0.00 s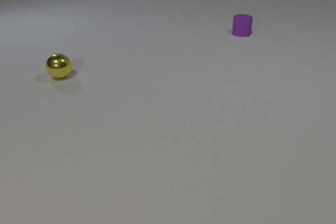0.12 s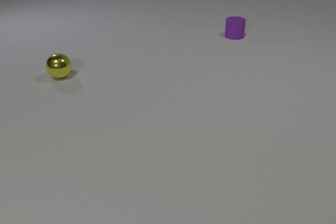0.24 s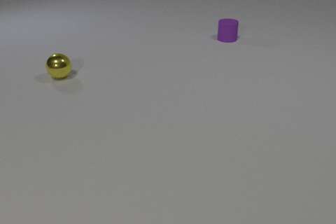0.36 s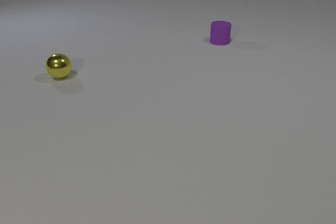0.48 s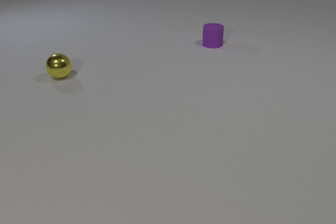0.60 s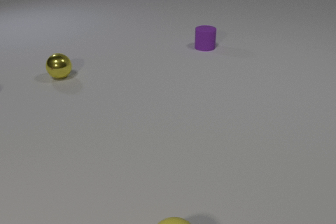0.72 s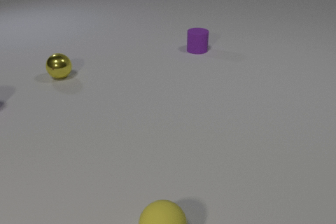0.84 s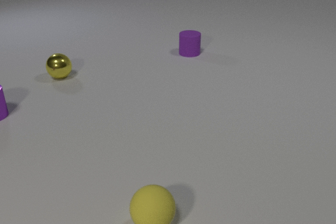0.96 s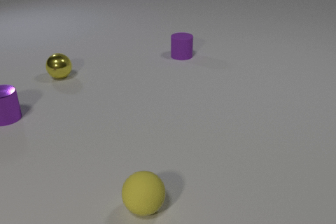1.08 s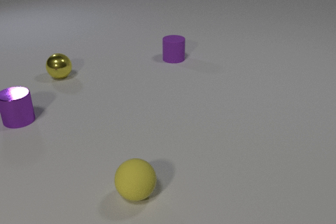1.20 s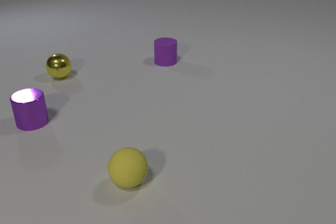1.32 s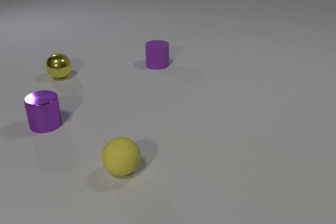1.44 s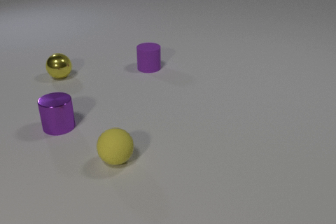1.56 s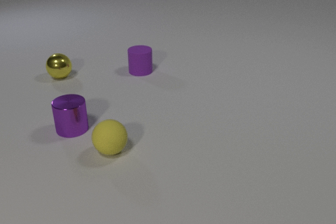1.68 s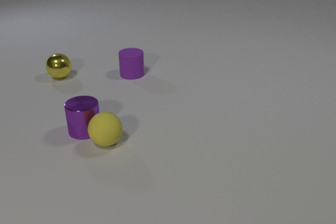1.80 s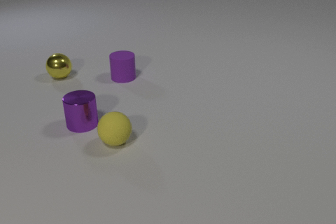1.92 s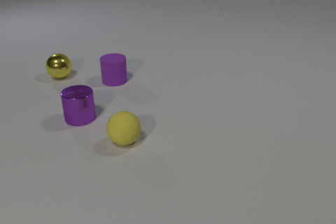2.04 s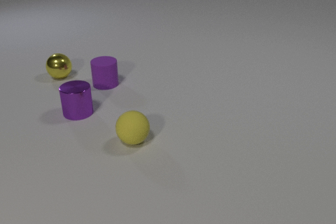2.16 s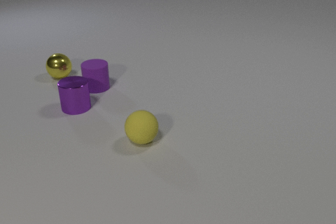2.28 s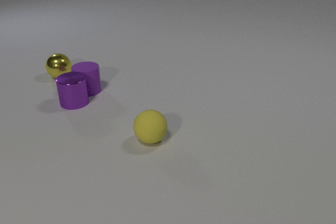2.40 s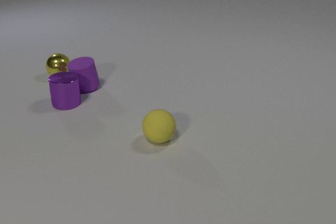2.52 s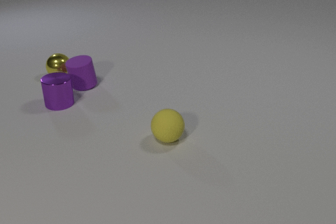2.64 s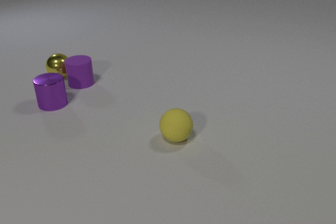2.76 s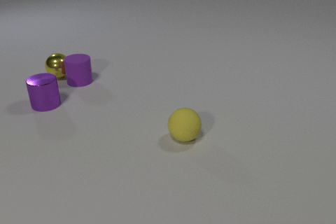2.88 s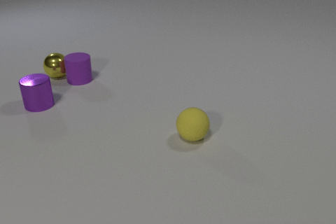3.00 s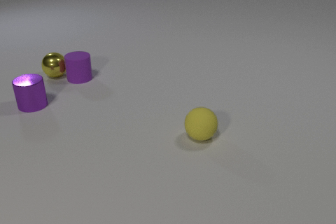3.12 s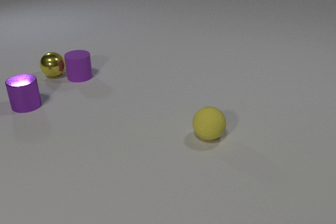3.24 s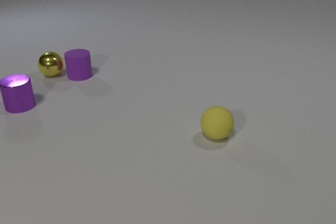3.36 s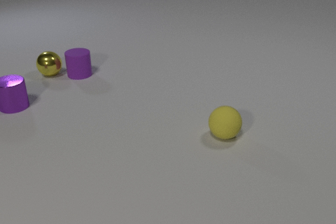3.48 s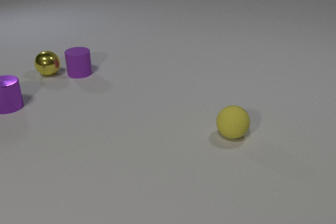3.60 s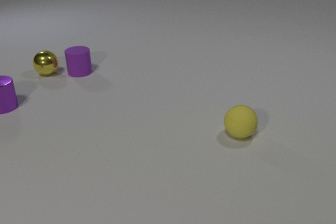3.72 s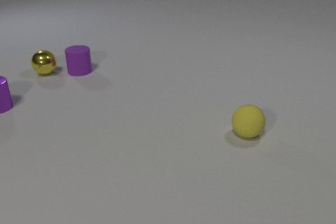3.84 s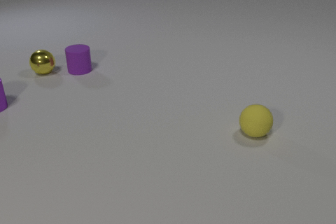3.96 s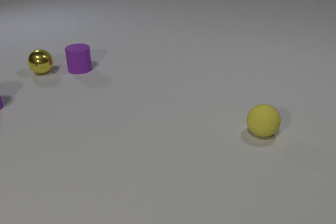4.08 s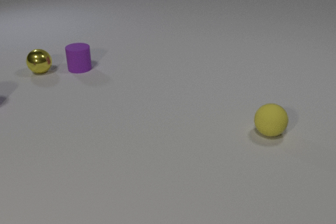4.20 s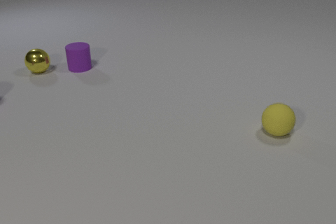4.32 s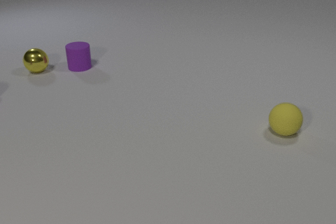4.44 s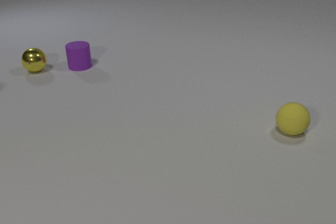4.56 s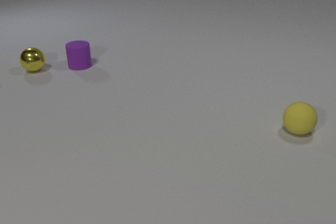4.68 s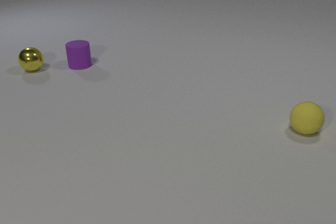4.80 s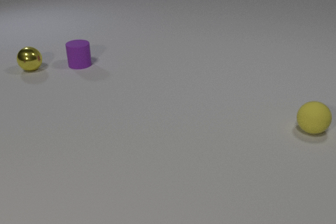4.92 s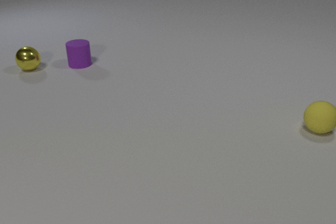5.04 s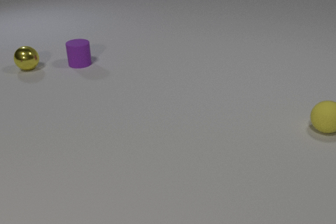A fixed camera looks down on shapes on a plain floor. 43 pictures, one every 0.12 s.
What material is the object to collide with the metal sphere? rubber.
How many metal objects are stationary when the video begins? 1.
How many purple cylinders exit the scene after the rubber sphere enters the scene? 1.
0.00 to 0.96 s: The yellow rubber sphere comes in at the bottom edge, rolls away from the camera and to the left. The purple metal cylinder comes in at the left edge, slides to the right and toward the camera. The purple rubber cylinder slides toward the camera and to the left.
0.96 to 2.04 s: The yellow rubber sphere rolls away from the camera. The purple metal cylinder slides to the right. The purple rubber cylinder slides to the left and toward the camera. The yellow rubber sphere and the purple metal cylinder collide.
2.04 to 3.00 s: The yellow rubber sphere rolls to the right. The purple metal cylinder slides to the left and away from the camera. The purple rubber cylinder slides to the left and away from the camera. The yellow metal sphere moves, and ends about where it began. The purple metal cylinder and the purple rubber cylinder collide. The purple rubber cylinder and the yellow metal sphere collide.
3.00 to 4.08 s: The yellow rubber sphere rolls to the right. The purple metal cylinder slides to the left, leaves at the left edge. The purple rubber cylinder slides away from the camera. The yellow metal sphere rolls away from the camera and to the left.
4.08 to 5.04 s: The yellow rubber sphere rolls to the right and away from the camera. The purple rubber cylinder slides away from the camera. The yellow metal sphere rolls away from the camera and to the left.
